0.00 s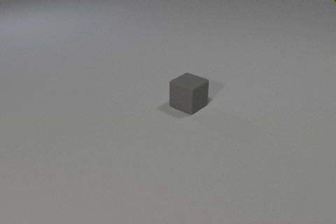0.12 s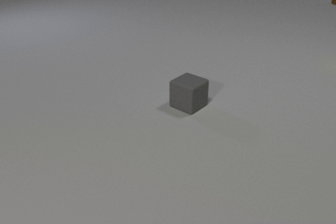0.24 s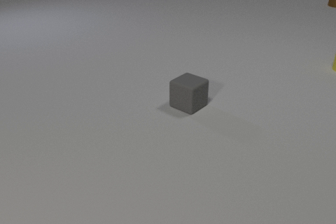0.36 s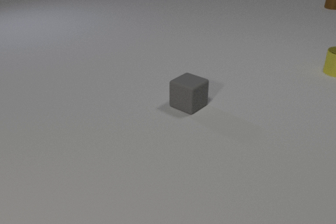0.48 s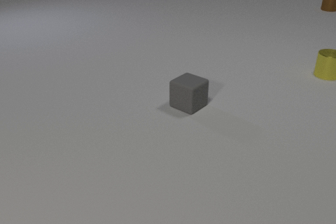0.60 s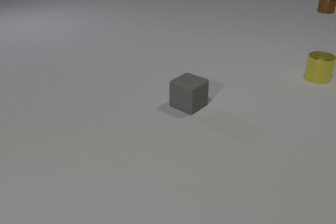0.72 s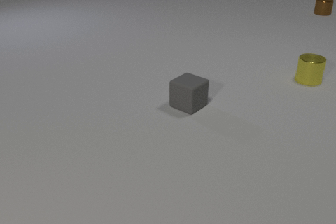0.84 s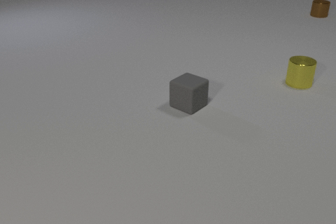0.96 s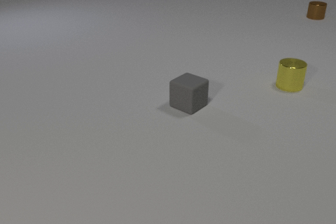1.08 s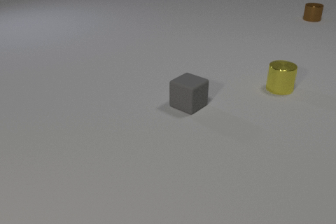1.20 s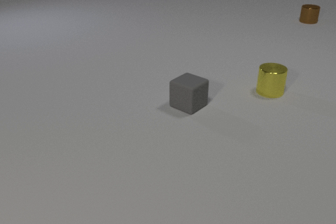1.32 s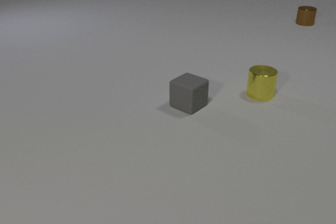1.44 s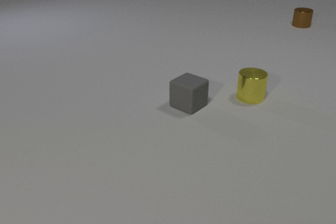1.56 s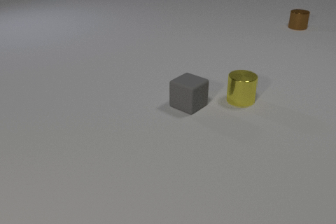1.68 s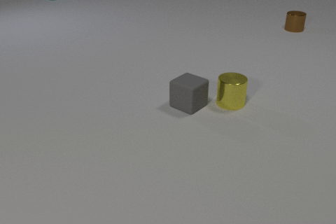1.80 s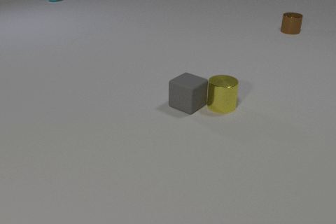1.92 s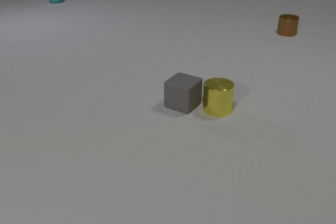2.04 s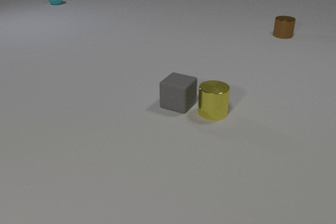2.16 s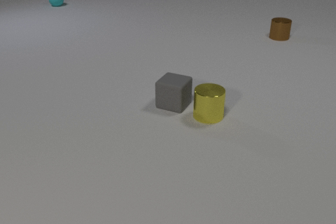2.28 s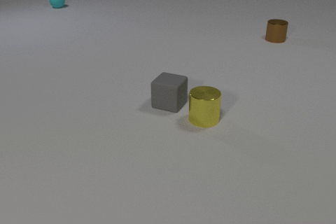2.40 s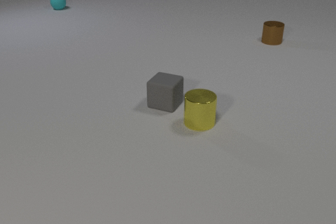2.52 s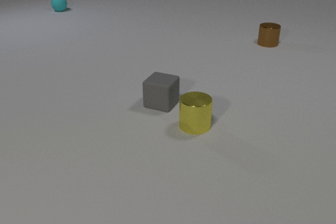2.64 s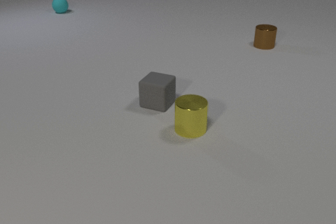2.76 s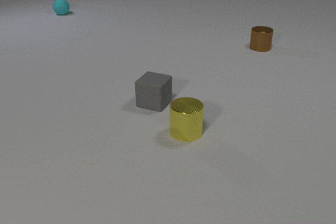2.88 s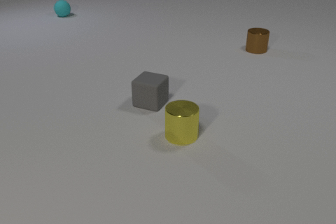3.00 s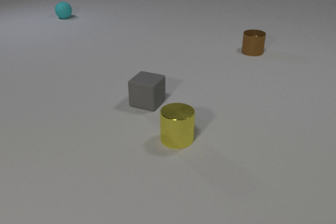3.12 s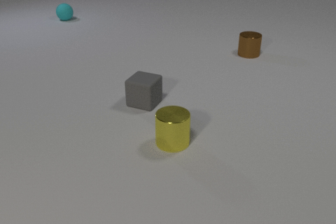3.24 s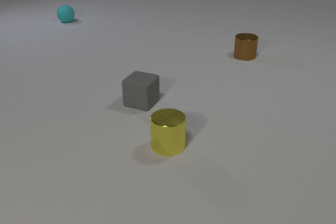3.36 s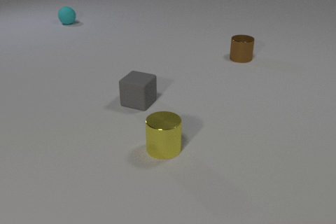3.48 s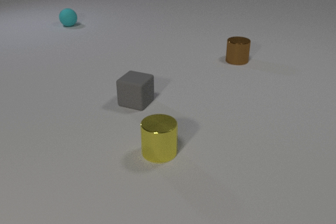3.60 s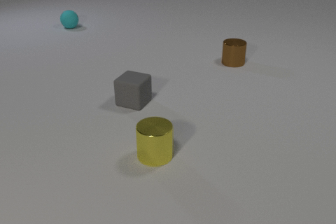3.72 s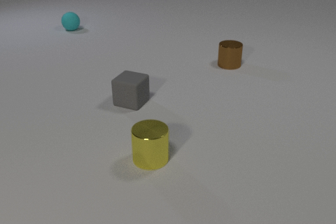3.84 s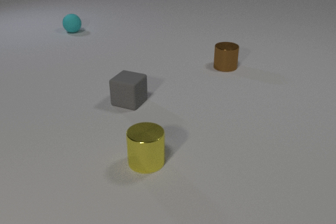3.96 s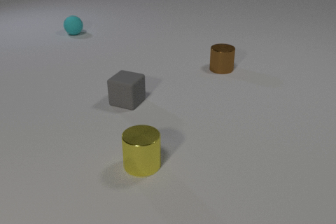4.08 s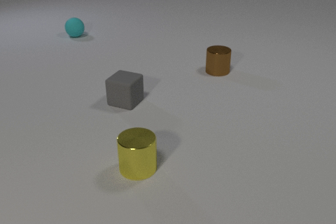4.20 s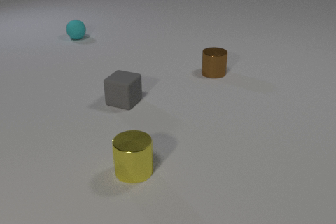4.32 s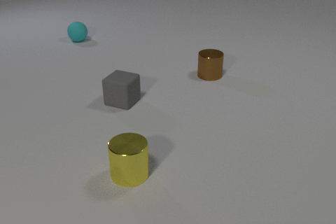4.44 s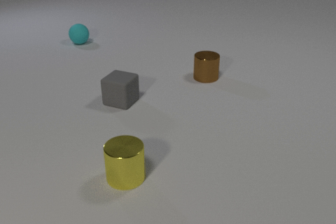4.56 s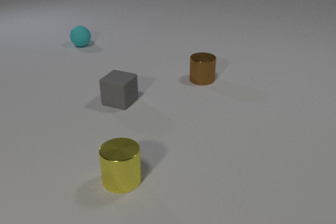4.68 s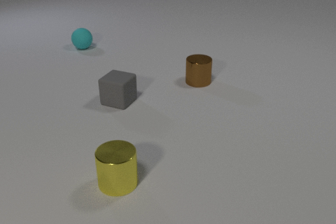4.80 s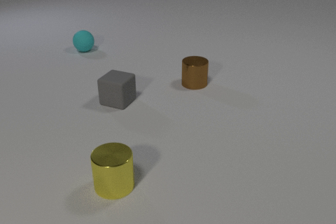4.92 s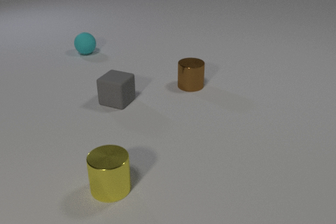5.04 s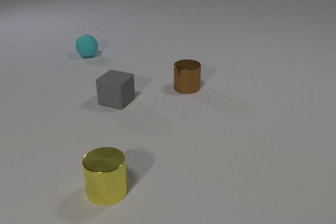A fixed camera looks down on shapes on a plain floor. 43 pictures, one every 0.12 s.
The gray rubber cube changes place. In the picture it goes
to the left.
The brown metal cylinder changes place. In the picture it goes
toward the camera.
0.00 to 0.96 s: The yellow metal cylinder comes in at the right edge, slides toward the camera and to the left. The brown metal cylinder slides toward the camera.
0.96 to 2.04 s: The yellow metal cylinder slides toward the camera and to the left. The gray rubber cube slides to the left. The cyan rubber sphere comes in at the top edge, rolls toward the camera. The brown metal cylinder slides toward the camera and to the left. The yellow metal cylinder and the gray rubber cube collide.
2.04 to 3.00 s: The yellow metal cylinder slides toward the camera and to the left. The gray rubber cube slides to the left. The cyan rubber sphere rolls toward the camera. The brown metal cylinder slides toward the camera and to the left.
3.00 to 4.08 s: The yellow metal cylinder slides toward the camera and to the left. The gray rubber cube slides to the left. The cyan rubber sphere rolls toward the camera. The brown metal cylinder slides toward the camera and to the left.
4.08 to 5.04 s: The yellow metal cylinder slides toward the camera and to the left. The gray rubber cube slides to the left. The cyan rubber sphere rolls toward the camera. The brown metal cylinder slides toward the camera and to the left.
What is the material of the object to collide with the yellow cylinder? rubber.
How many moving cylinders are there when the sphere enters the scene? 2.
What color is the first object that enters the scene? yellow.
